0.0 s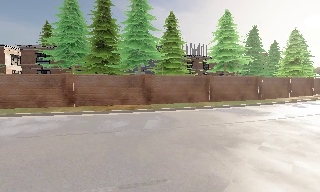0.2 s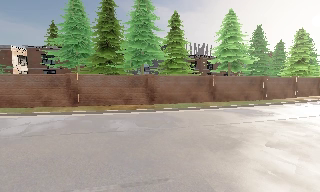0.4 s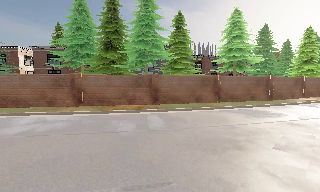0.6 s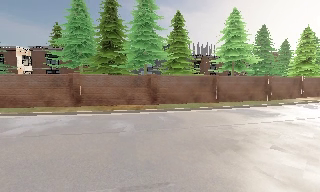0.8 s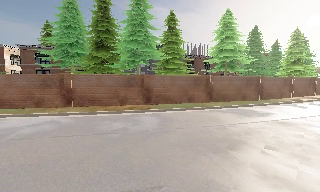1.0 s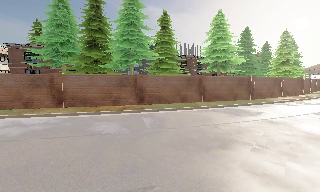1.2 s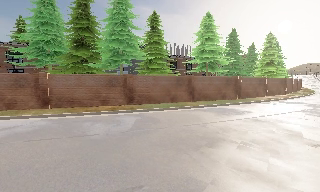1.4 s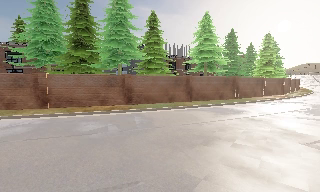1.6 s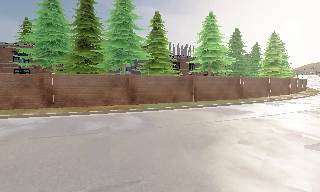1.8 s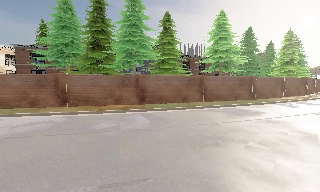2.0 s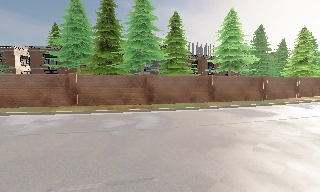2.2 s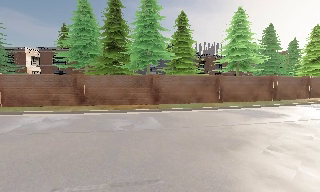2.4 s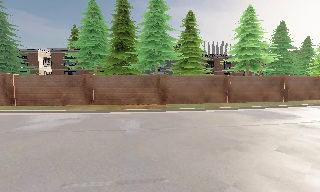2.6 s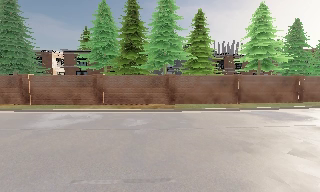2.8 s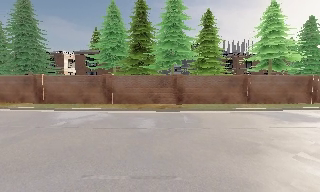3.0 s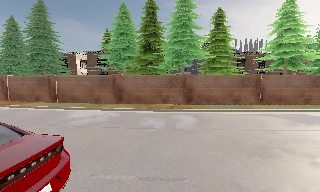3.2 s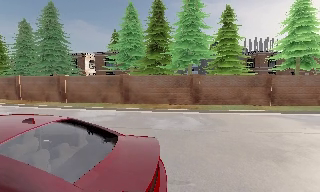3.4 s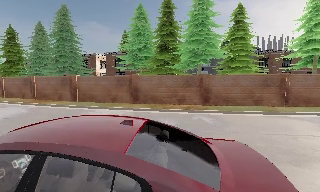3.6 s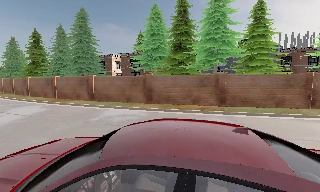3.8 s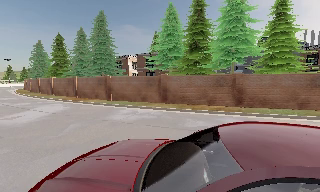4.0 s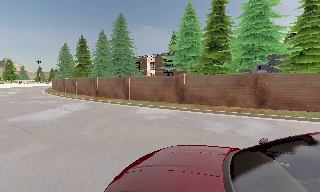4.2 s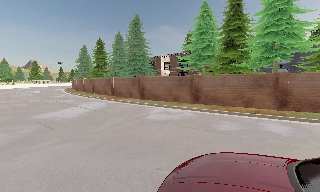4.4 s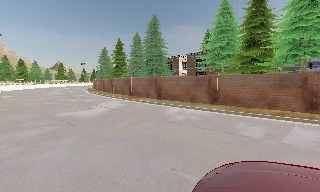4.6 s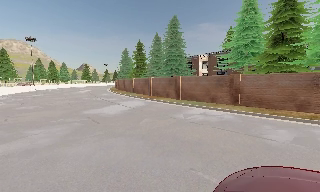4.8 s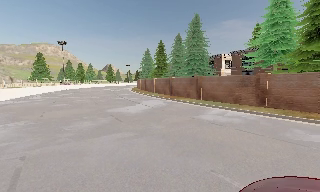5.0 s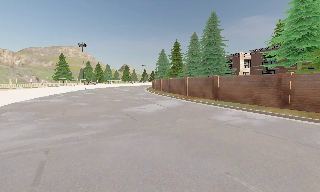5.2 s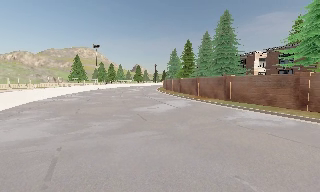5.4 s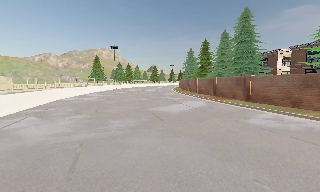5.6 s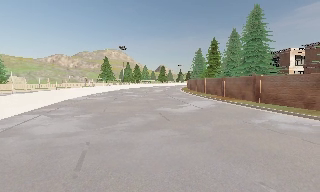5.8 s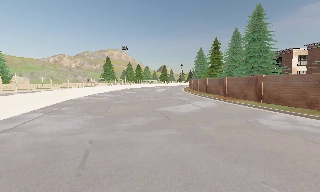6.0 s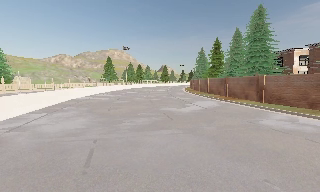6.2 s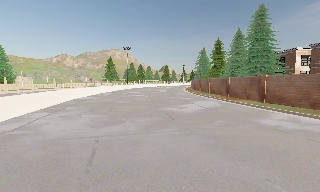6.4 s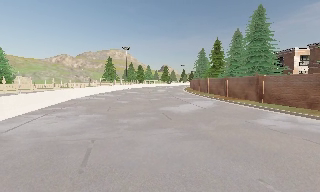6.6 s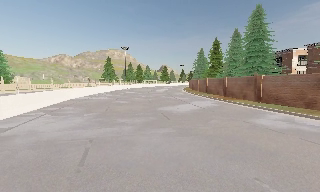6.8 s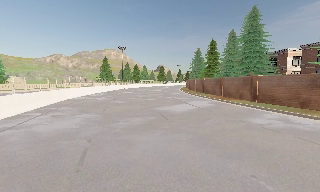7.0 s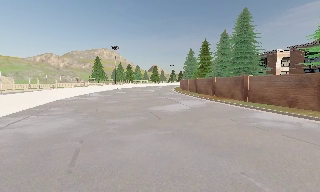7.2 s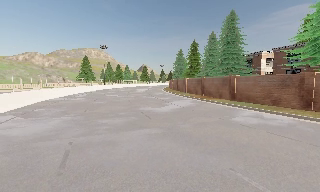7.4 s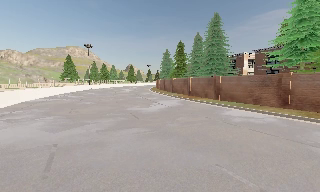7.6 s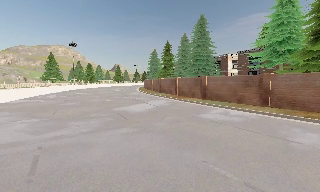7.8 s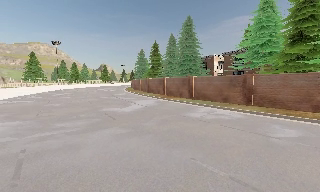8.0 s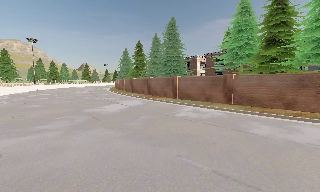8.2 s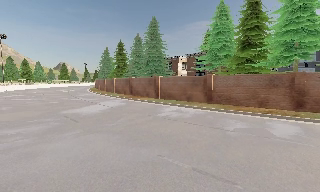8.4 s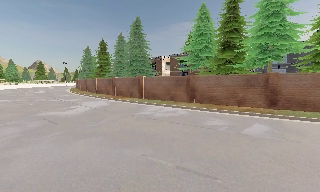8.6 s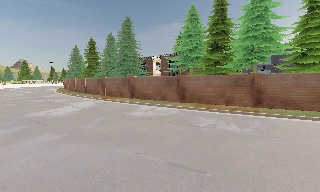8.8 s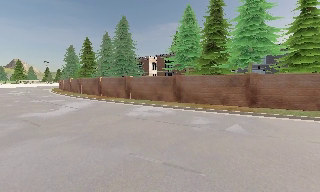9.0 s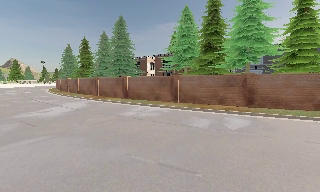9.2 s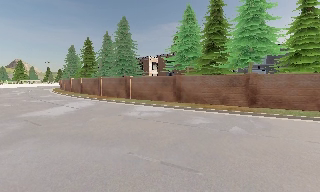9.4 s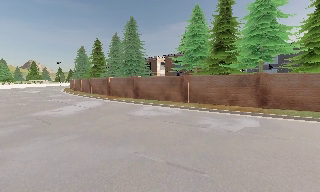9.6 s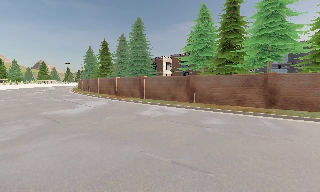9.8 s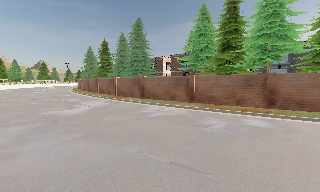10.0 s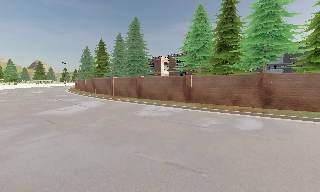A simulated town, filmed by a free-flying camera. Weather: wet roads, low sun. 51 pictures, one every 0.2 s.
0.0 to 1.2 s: The camera shifts only a little, or ends up much as it began.
1.2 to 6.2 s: The camera swings to its left by about 90 degrees, and the scene slides to the right. It travels to its right, about 1 m.
6.2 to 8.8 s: The camera pans to its right, which is clockwise from overhead, by about 45 degrees. It travels backward, about 0.5 m.
8.8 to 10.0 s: The camera shifts only a little, or ends up much as it began.
The film runs backward here.
